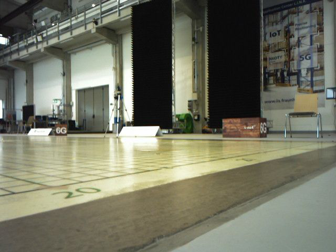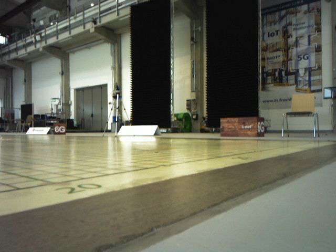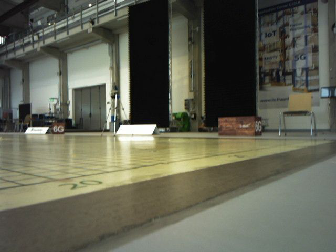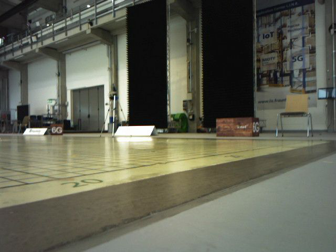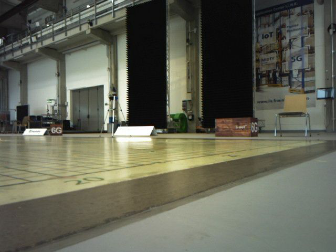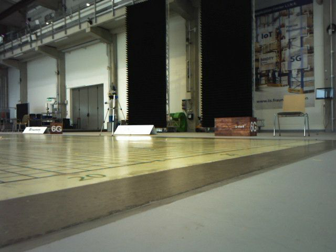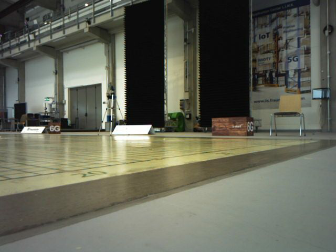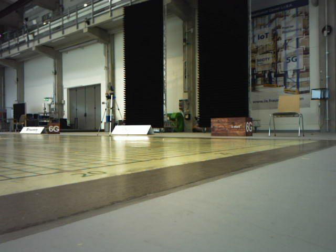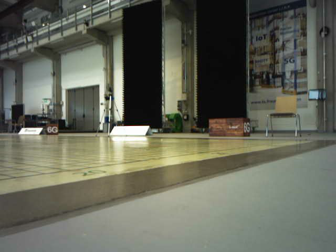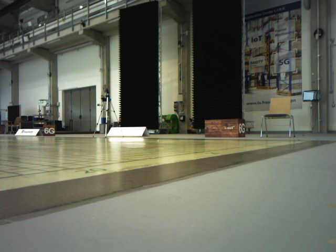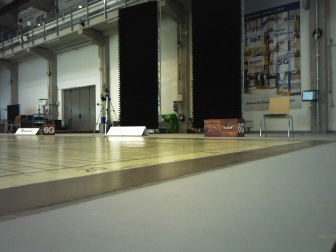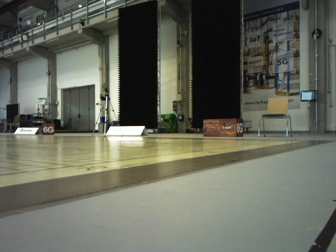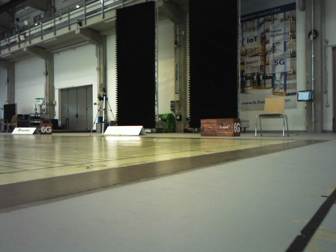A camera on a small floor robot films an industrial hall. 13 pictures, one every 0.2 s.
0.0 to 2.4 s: The camera travels backward, about 0.5 m, so what stands in front gets smaller.
The film runs backward here.
